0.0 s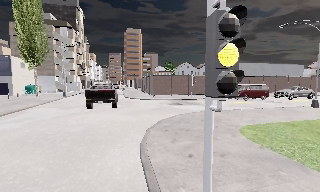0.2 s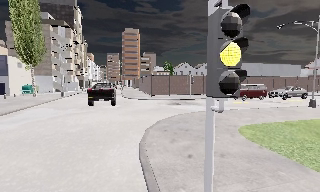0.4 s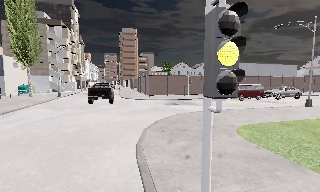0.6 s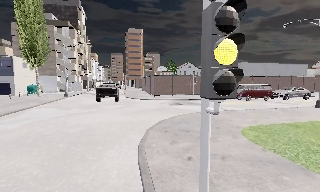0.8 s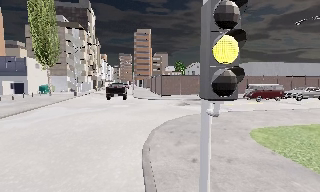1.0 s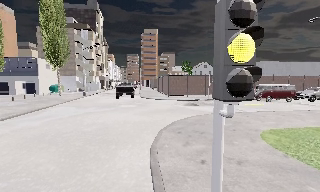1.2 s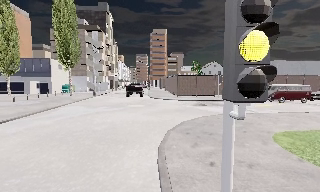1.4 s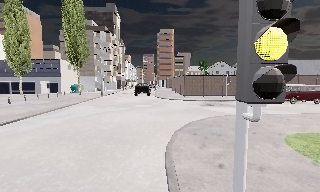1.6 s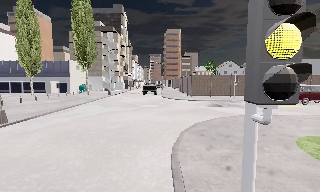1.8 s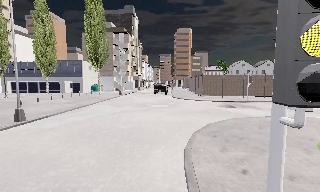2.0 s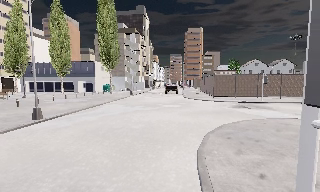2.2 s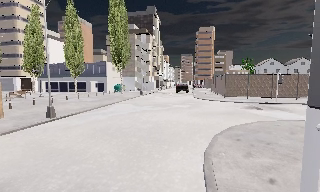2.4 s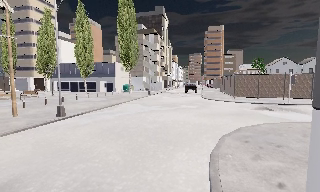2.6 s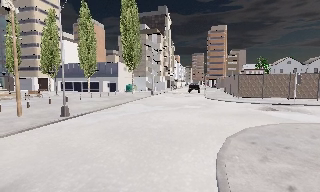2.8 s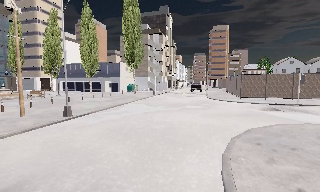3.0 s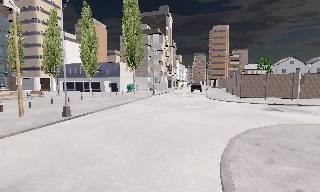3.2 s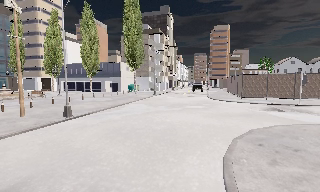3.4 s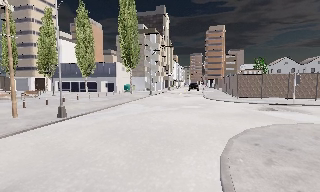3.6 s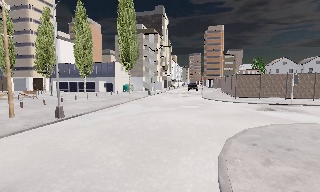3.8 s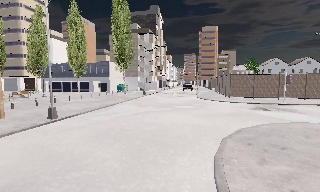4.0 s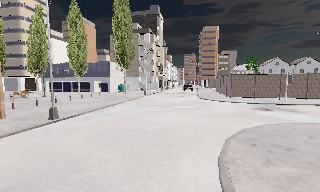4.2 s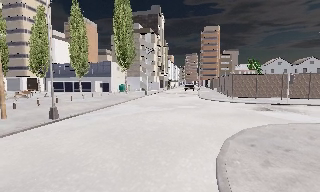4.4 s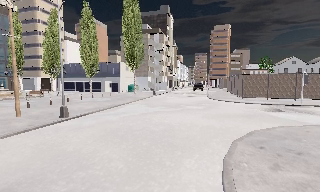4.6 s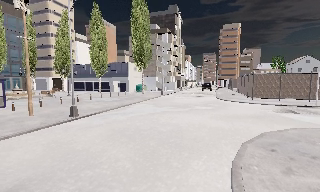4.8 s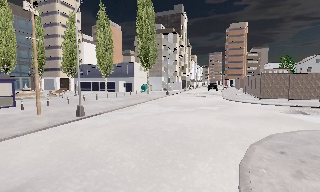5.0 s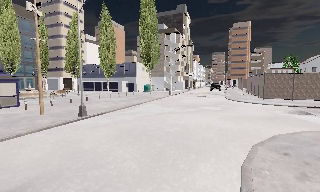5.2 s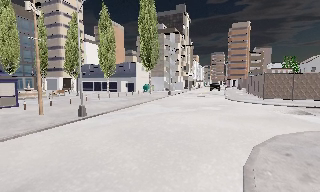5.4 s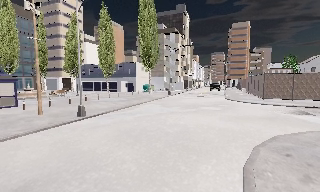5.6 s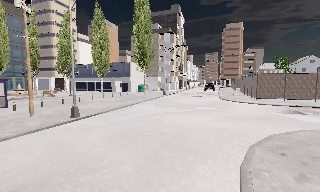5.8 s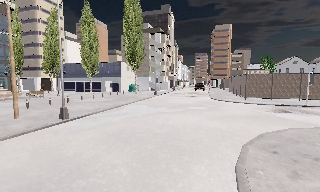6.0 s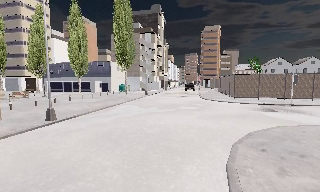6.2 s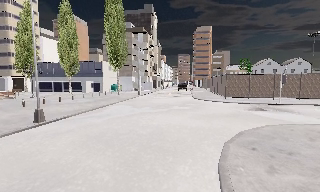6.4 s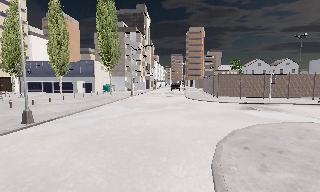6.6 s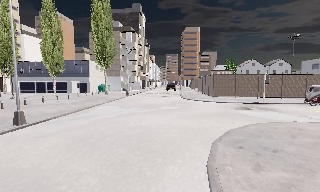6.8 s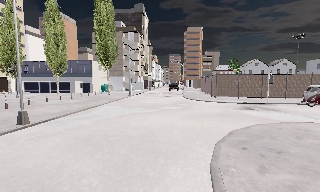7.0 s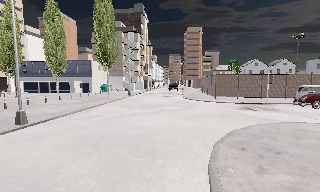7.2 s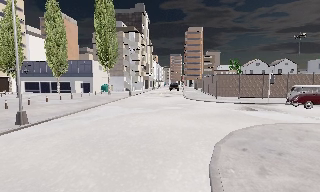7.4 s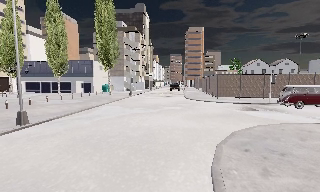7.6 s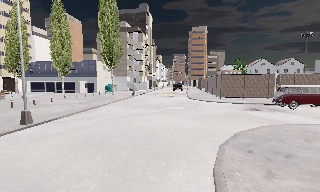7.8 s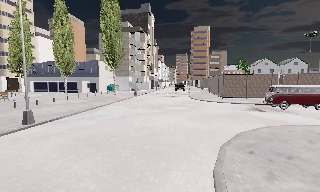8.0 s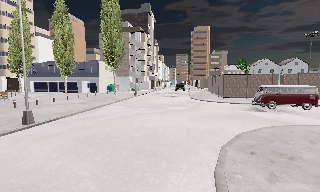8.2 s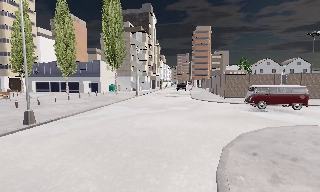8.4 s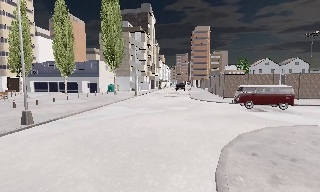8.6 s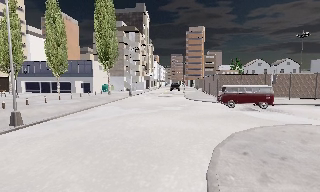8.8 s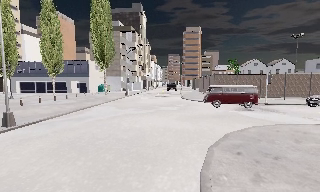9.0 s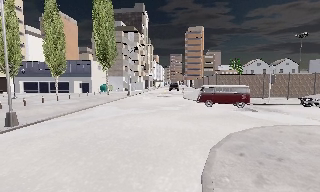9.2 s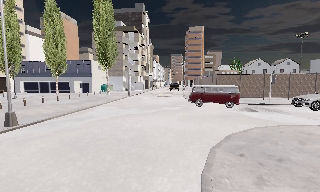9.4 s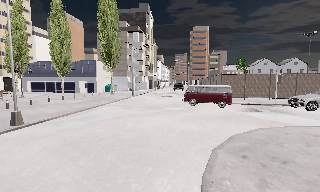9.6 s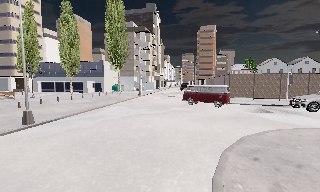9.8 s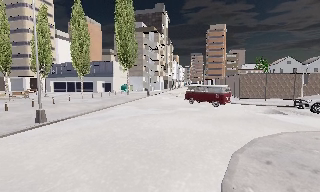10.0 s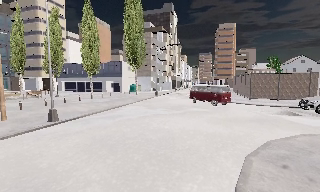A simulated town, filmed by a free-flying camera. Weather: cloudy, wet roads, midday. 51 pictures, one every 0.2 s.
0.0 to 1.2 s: The camera shifts only a little, or ends up much as it began.
1.2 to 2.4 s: The scene slides to the right, as the camera pans about 20 degrees to its left.
2.4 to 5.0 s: The camera travels forward, about 0.5 m, so what stands in front looms larger.
5.0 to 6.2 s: The scene slides to the left, as the camera pans about 10 degrees to its right.
6.2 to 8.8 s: The camera shifts only a little, or ends up much as it began.
8.8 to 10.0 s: The camera swings to its left by about 10 degrees, and the scene slides to the right.
The film runs forward here.
